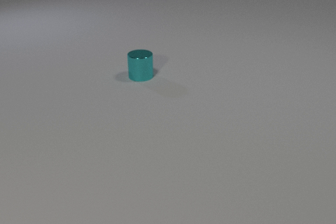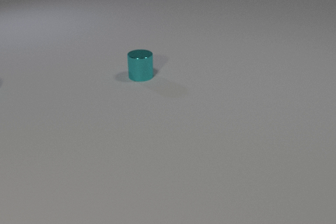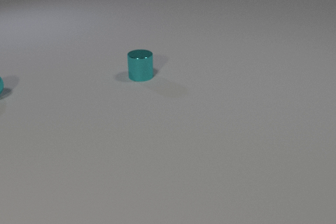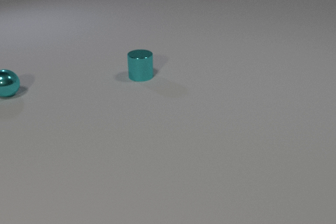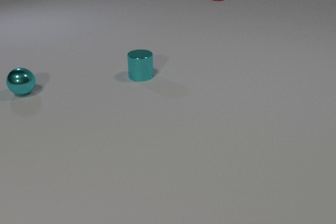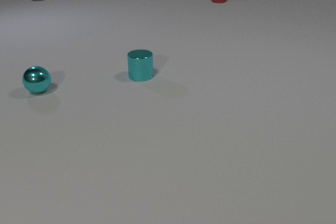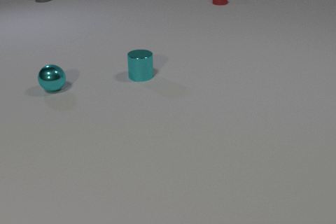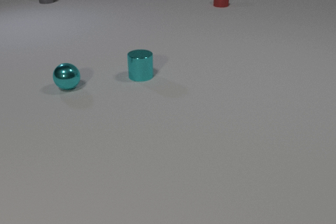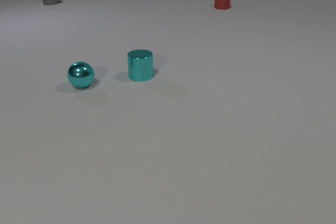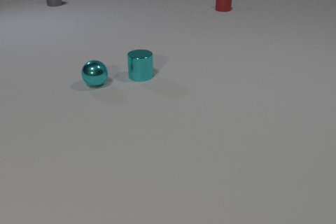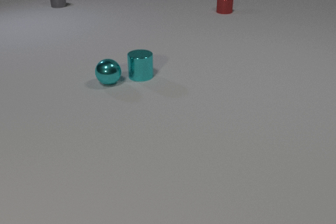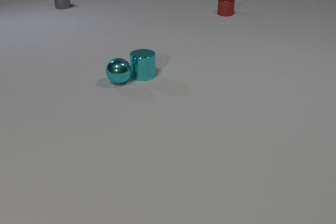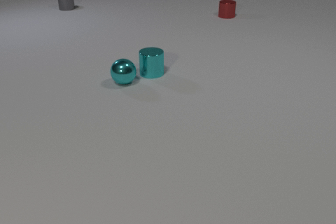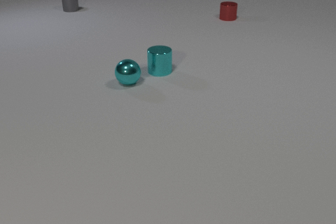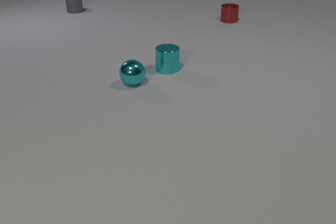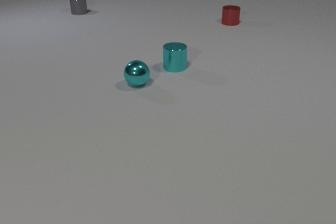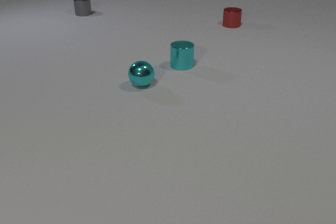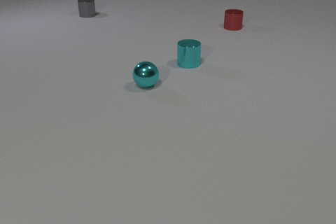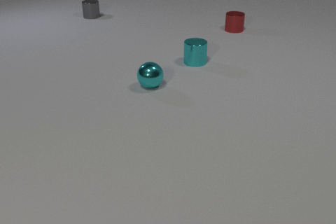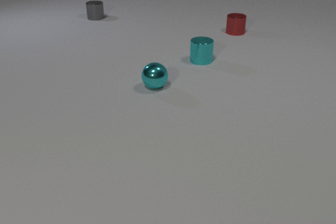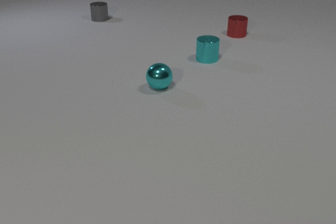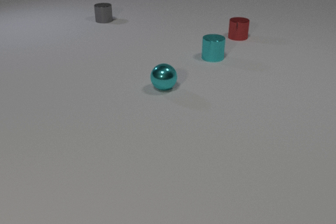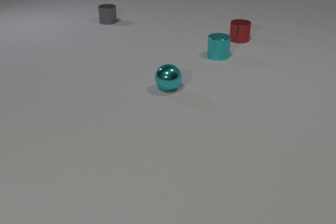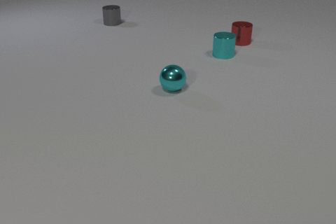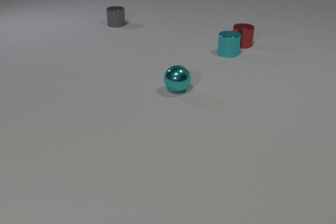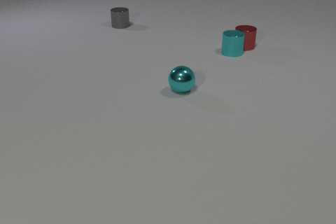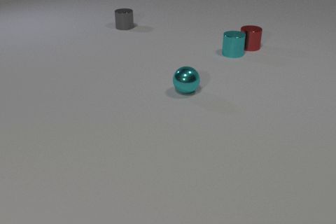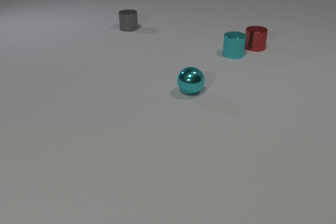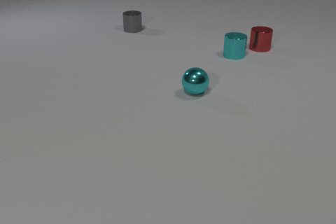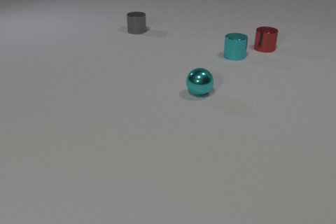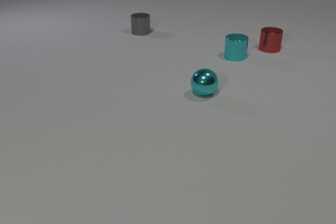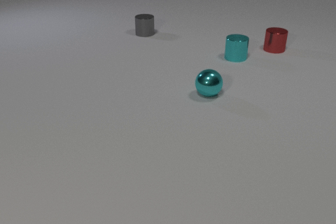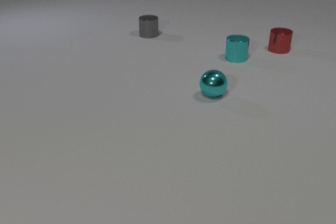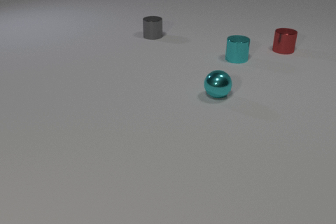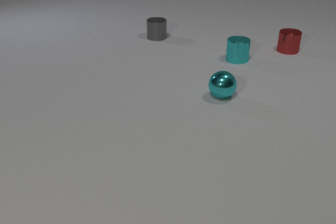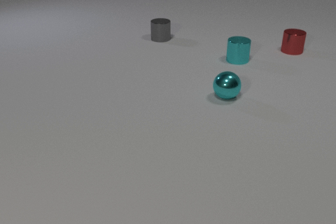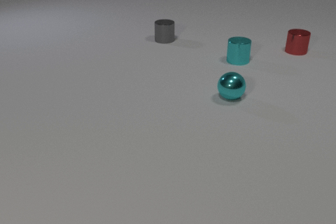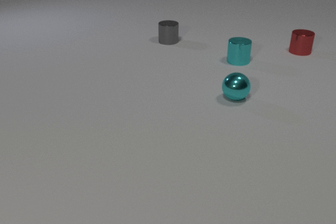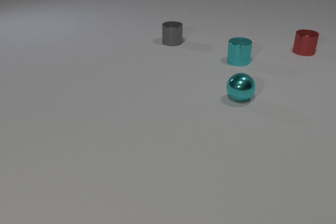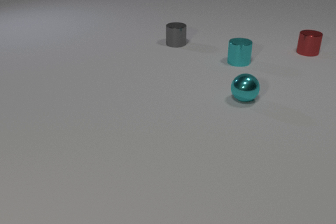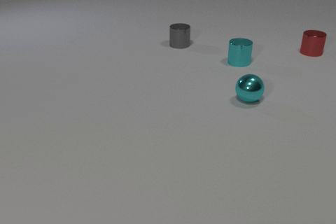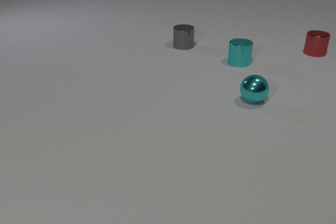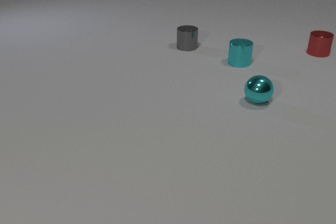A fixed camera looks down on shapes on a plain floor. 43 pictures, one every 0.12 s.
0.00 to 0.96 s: The cyan metal sphere comes in at the left edge, rolls to the right. The red metal cylinder comes in at the top edge, slides toward the camera. The gray metal cylinder comes in at the top edge, slides toward the camera and to the right.
0.96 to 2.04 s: The cyan metal sphere rolls to the right. The cyan metal cylinder slides to the right and away from the camera. The red metal cylinder slides toward the camera. The gray metal cylinder slides toward the camera and to the right. The cyan metal sphere and the cyan metal cylinder collide.
2.04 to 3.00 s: The cyan metal sphere rolls to the right. The cyan metal cylinder slides to the right and away from the camera. The red metal cylinder slides toward the camera. The gray metal cylinder slides toward the camera and to the right. The cyan metal cylinder and the red metal cylinder collide.
3.00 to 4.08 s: The cyan metal sphere rolls to the right. The cyan metal cylinder slides toward the camera. The red metal cylinder slides to the right. The gray metal cylinder slides toward the camera and to the right.
4.08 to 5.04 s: The cyan metal sphere rolls to the right. The cyan metal cylinder slides toward the camera. The red metal cylinder slides to the right. The gray metal cylinder slides to the right and toward the camera.
Are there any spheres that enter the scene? yes.
What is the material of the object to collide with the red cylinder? metal.
How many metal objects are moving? 4.
